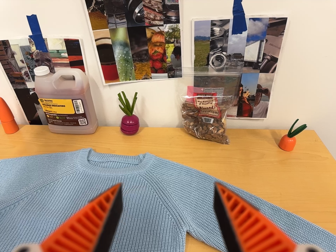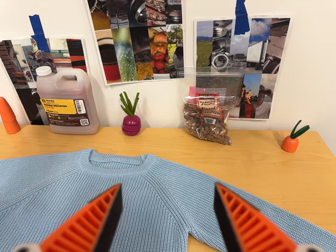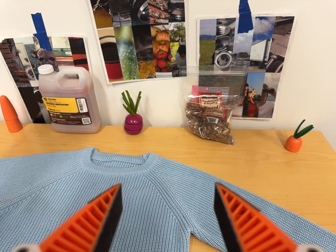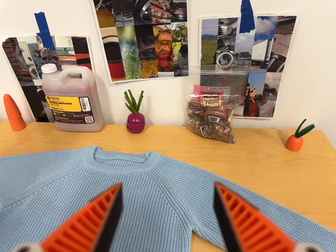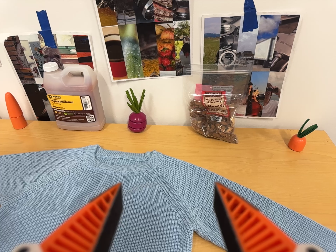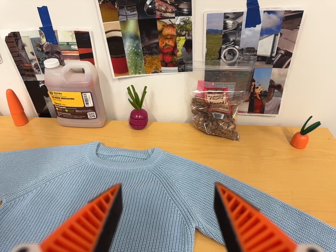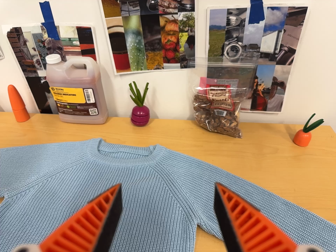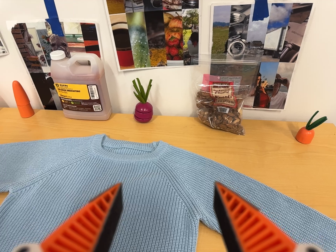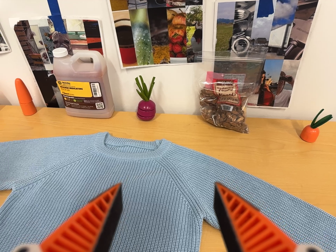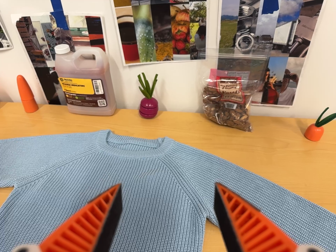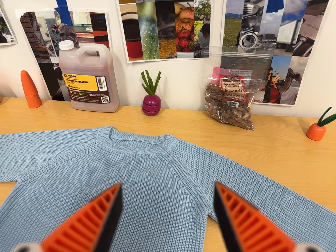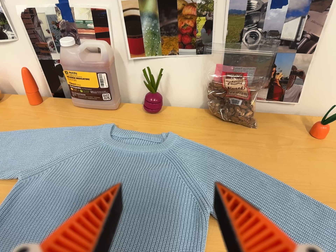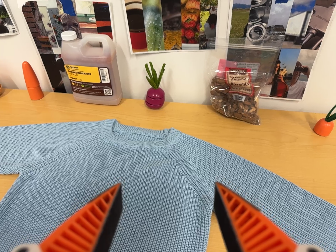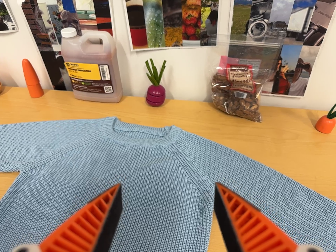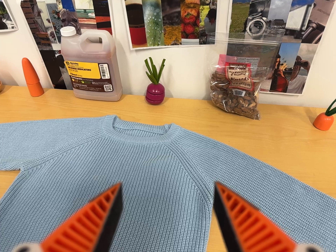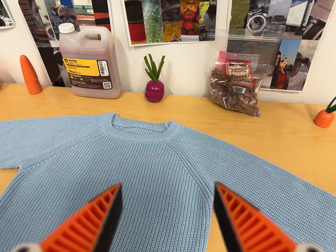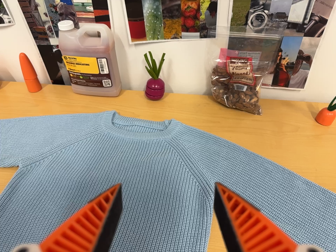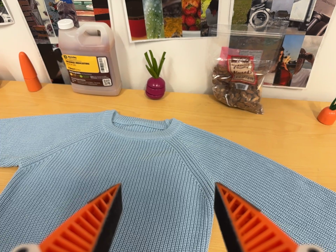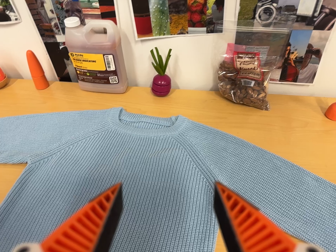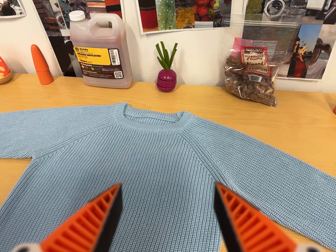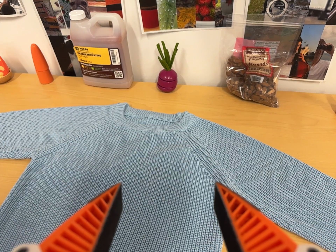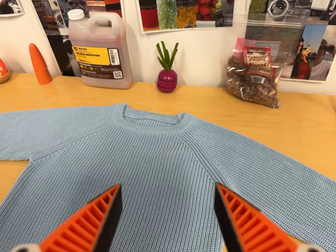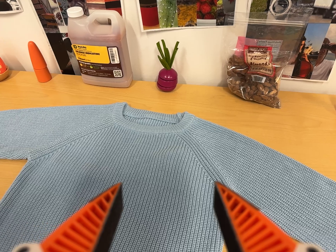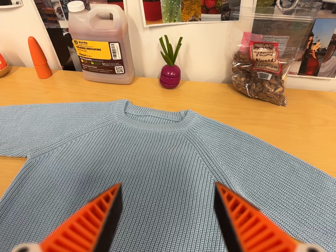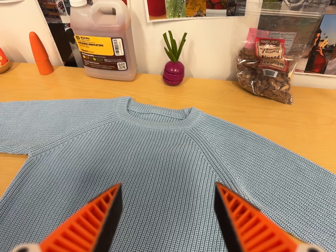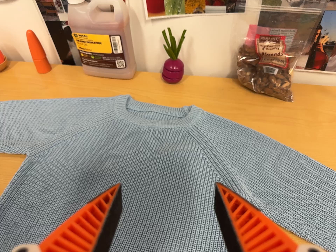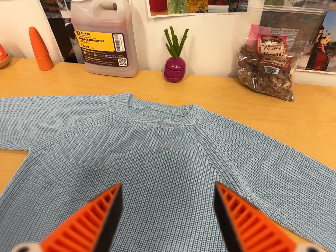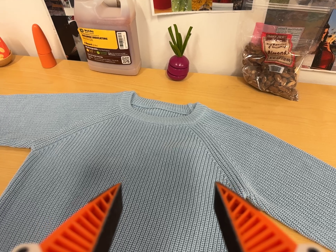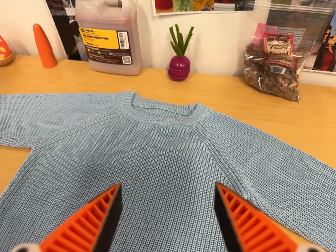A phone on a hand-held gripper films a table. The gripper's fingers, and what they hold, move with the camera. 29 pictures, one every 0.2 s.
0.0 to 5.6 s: The camera travels forward and to its left, about 10 cm, so what stands in front looms larger. Its aim tips toward the bottom of its view by about 10 degrees, and the scene shifts upward.
The film runs forward here.
